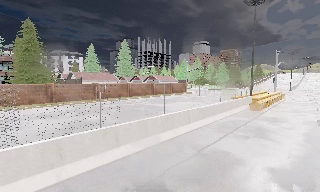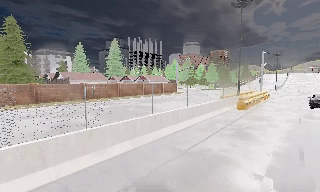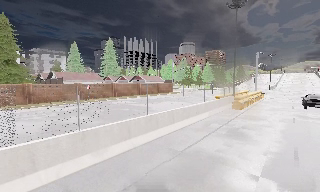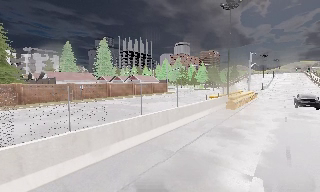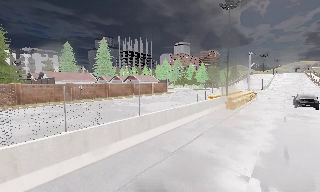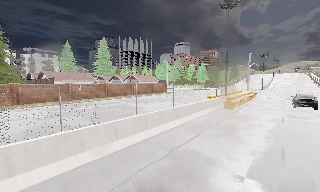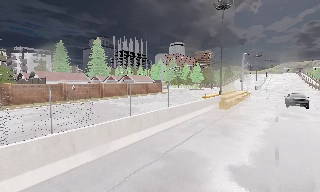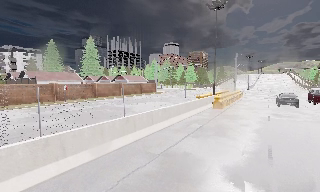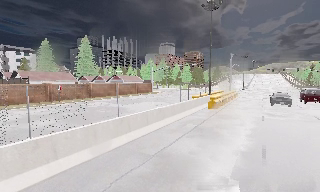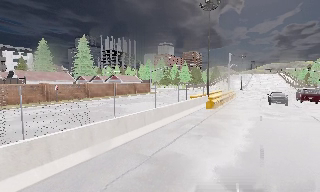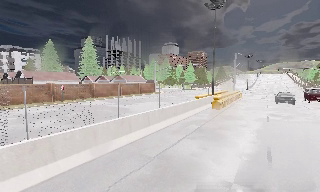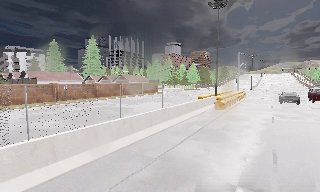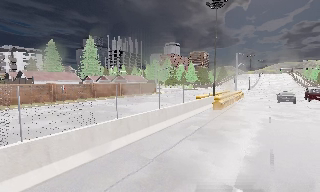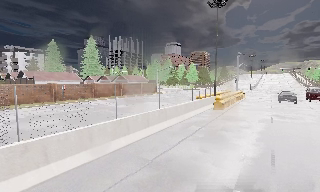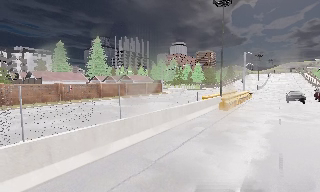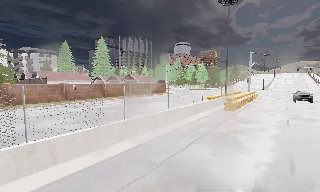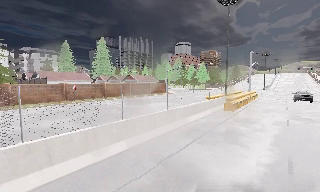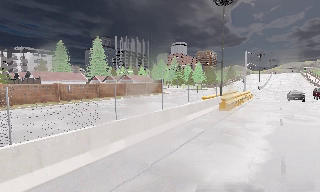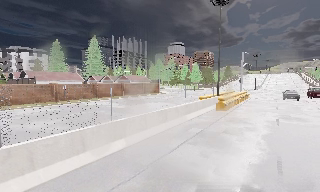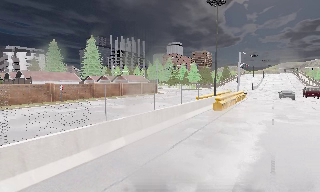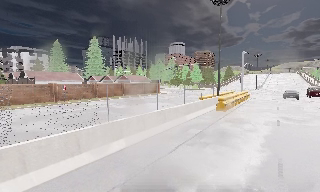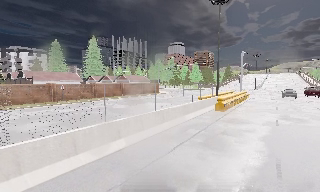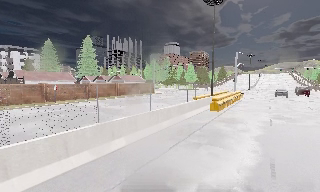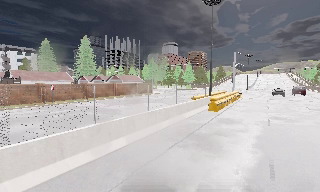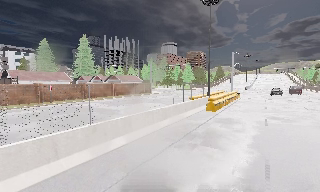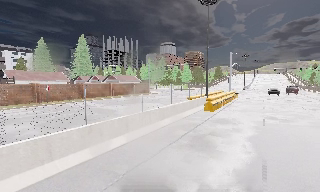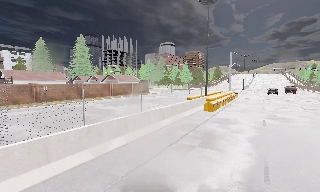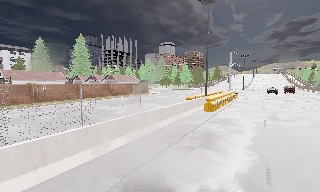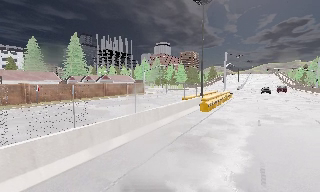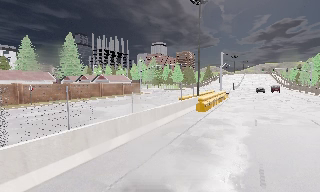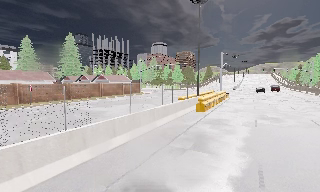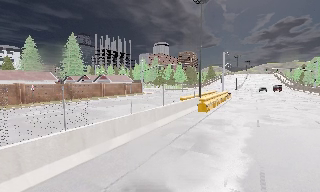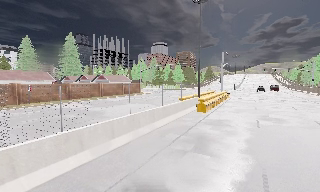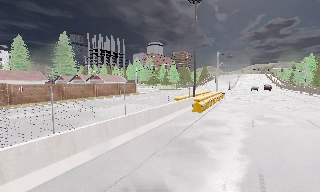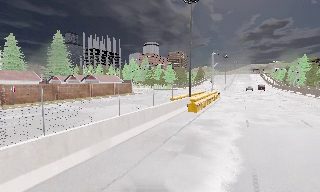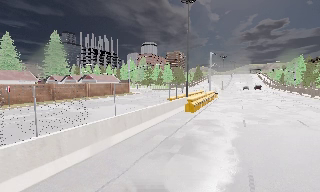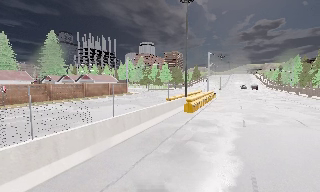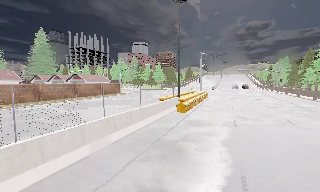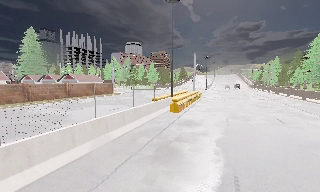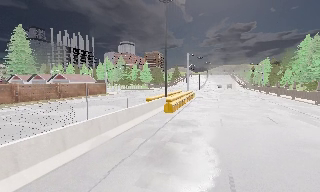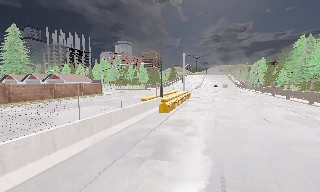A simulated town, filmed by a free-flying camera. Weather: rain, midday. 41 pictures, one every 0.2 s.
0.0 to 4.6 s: The camera pans to its right, which is clockwise from overhead, by about 10 degrees. It travels forward and to its right, about 2 m, so what stands in front looms larger.
4.6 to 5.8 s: The camera travels forward, about 0.5 m, so what stands in front looms larger.
5.8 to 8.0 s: The scene slides to the left, as the camera pans about 10 degrees to its right. It travels forward, about 1 m, so what stands in front looms larger.
The film runs forward here.
